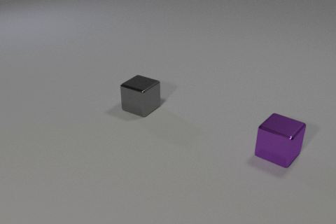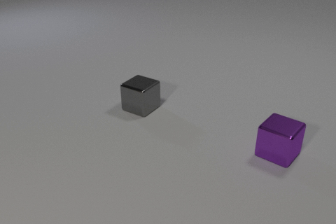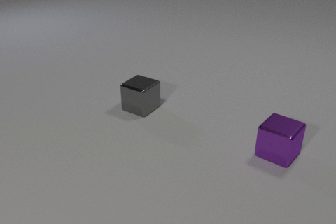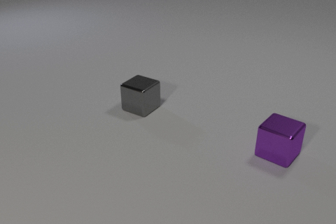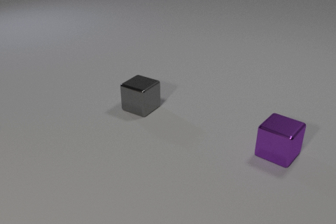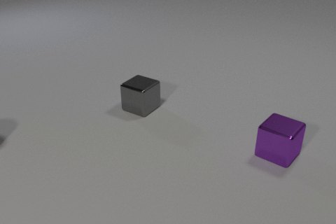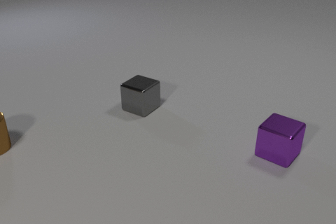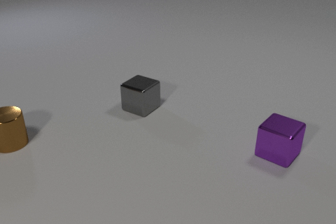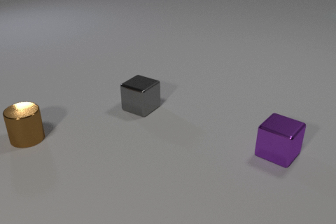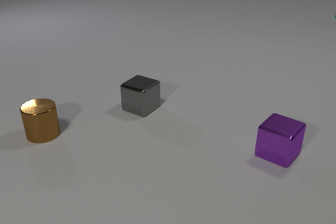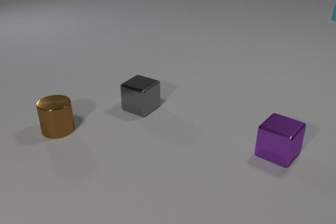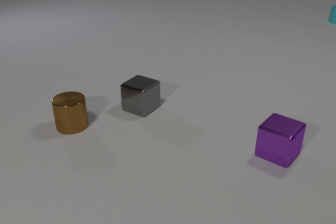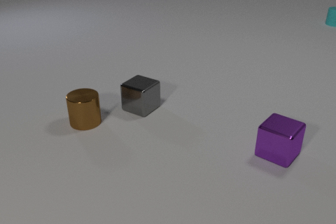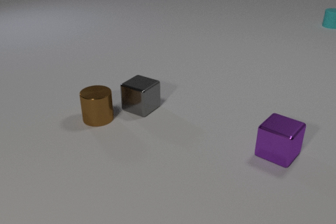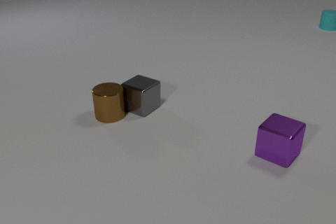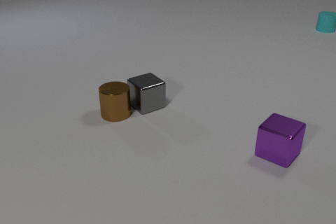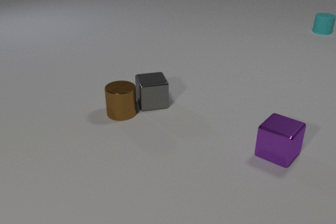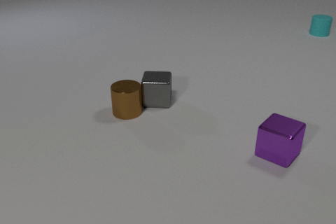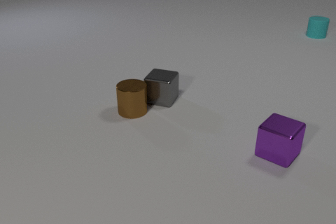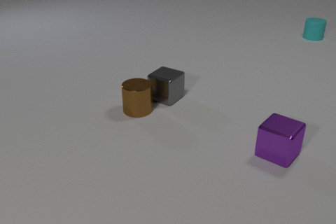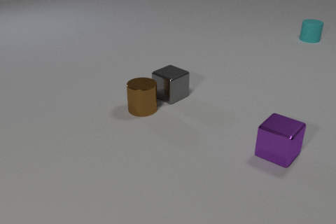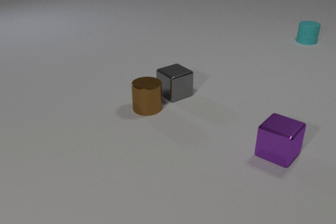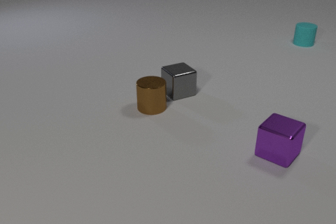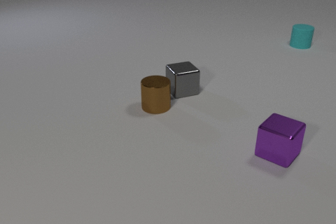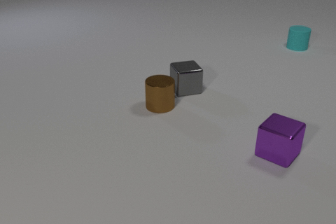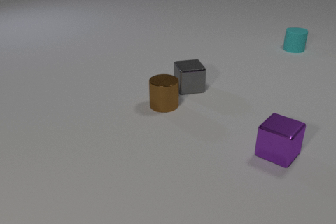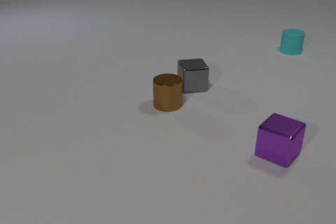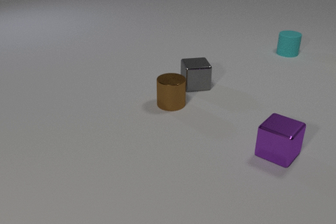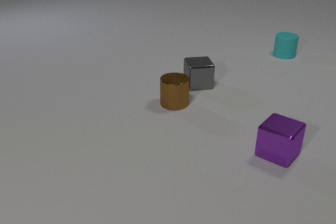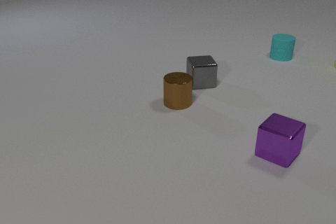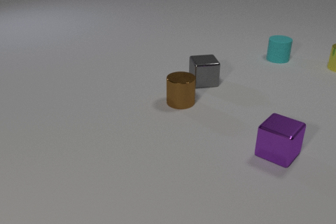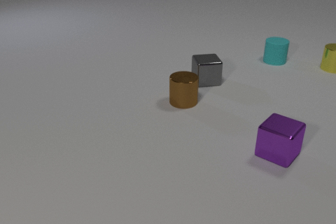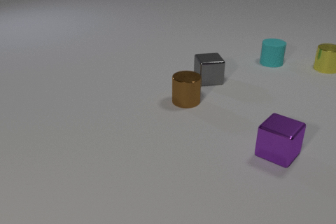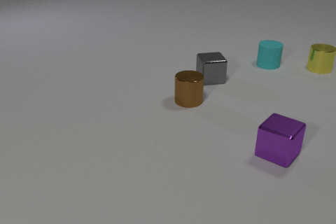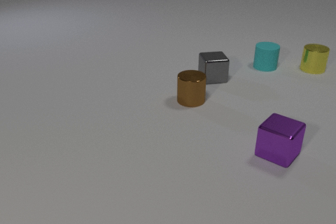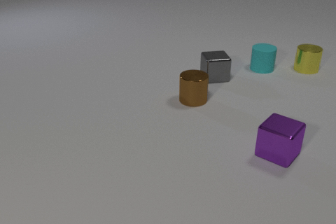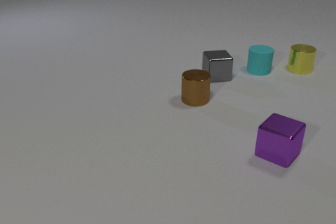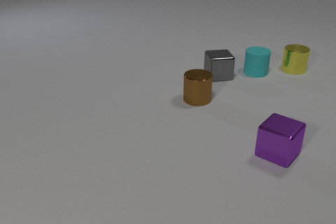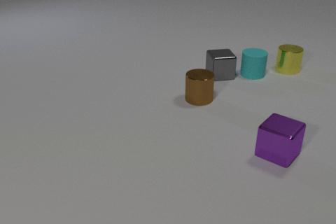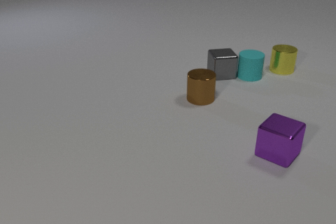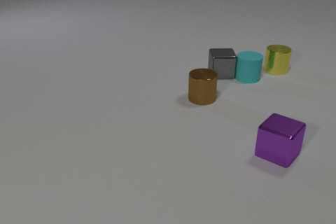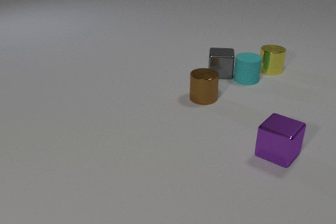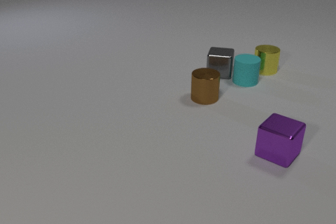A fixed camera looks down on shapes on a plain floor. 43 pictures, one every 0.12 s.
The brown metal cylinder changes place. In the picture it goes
to the right.
The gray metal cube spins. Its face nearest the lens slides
to the left.
0.00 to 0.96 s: The brown metal cylinder comes in at the left edge, slides to the right.
0.96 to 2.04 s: The brown metal cylinder slides to the right. The gray metal cube slides to the right and away from the camera, spins clockwise seen from above by about 60 degrees, its near face sliding to the left. The cyan rubber cylinder comes in at the right edge, slides toward the camera. The brown metal cylinder and the gray metal cube collide.
2.04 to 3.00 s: The brown metal cylinder slides to the right. The gray metal cube slides to the right and away from the camera, spins so that its near face slides to the left, clockwise seen from above. The cyan rubber cylinder slides toward the camera and to the left.
3.00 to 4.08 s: The brown metal cylinder slides to the right and away from the camera. The gray metal cube slides away from the camera and to the right. The cyan rubber cylinder slides toward the camera and to the left. The yellow metal cylinder comes in at the right edge, slides to the left and toward the camera.
4.08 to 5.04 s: The brown metal cylinder slides to the right and away from the camera. The gray metal cube slides away from the camera and to the right, spins clockwise seen from above by about 30 degrees, its near face sliding to the left. The cyan rubber cylinder slides toward the camera and to the left. The yellow metal cylinder slides to the left. The gray metal cube and the cyan rubber cylinder collide.
What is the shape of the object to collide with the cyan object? cube.
What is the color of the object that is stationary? purple.
Are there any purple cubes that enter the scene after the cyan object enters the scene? no.
